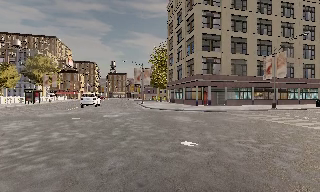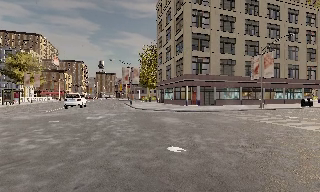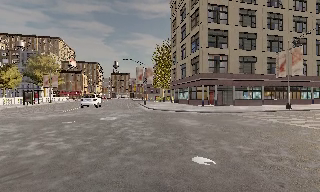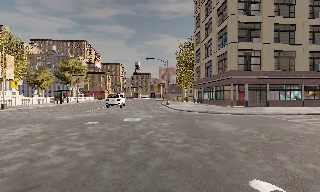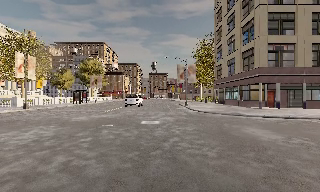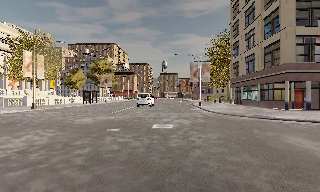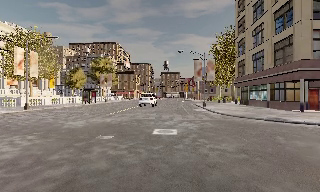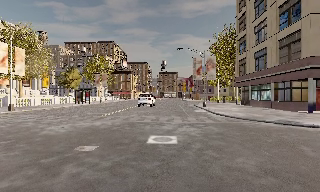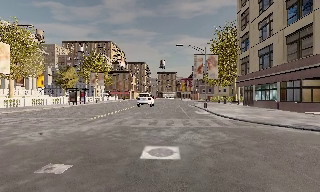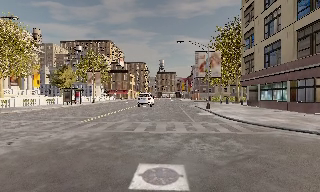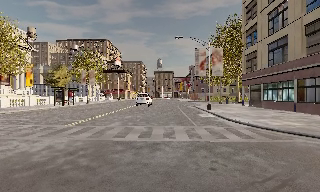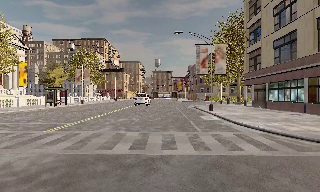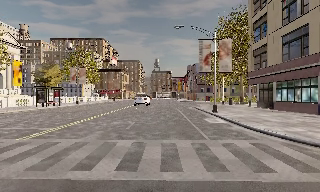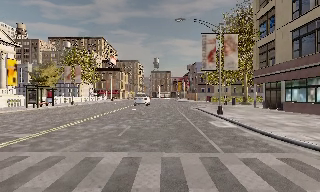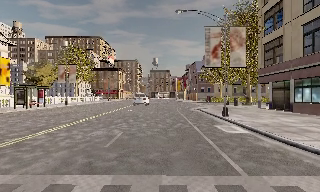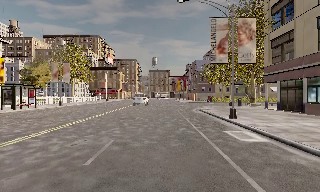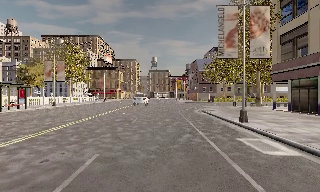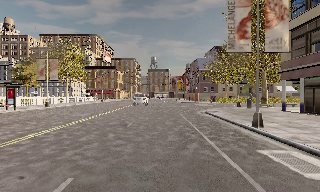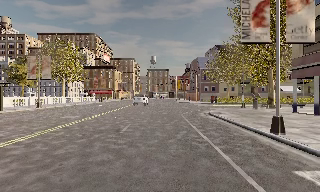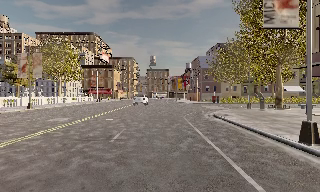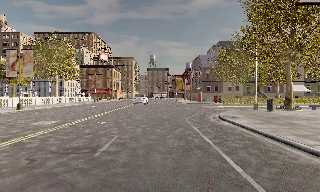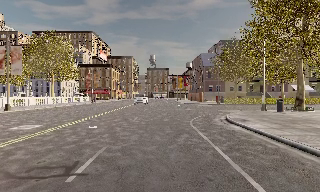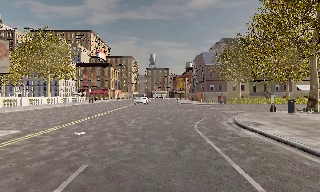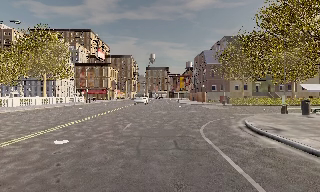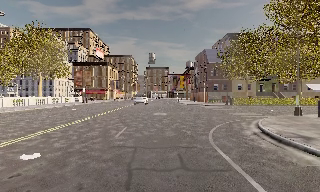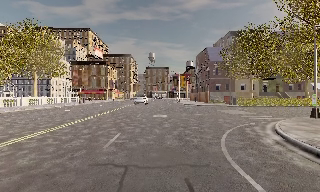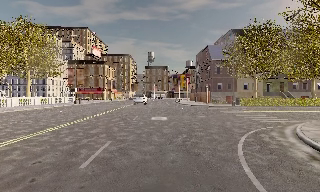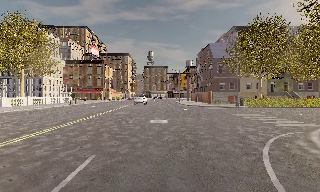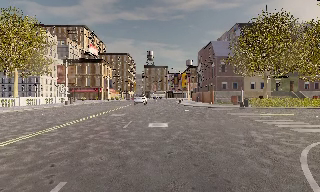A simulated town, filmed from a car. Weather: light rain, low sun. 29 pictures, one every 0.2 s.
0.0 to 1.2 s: The camera pans to its left, which is counterclockwise from overhead, by about 20 degrees. It travels forward, about 6 m, so what stands in front looms larger. It gains speed.
1.2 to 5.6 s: The camera travels forward, about 30 m, so what stands in front looms larger.
The film runs forward here.
